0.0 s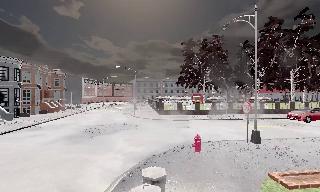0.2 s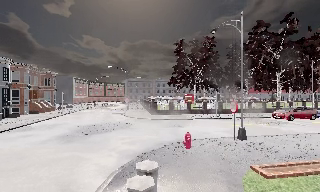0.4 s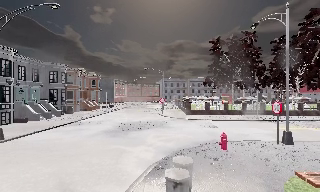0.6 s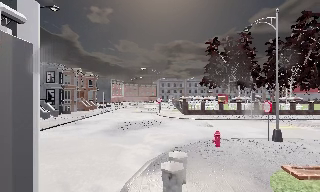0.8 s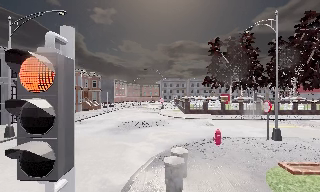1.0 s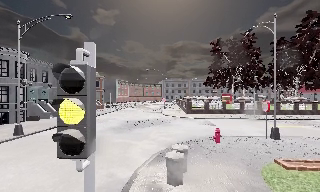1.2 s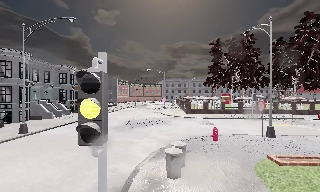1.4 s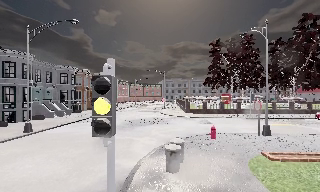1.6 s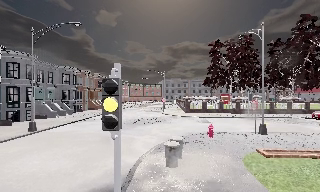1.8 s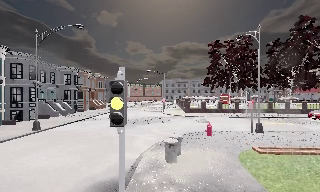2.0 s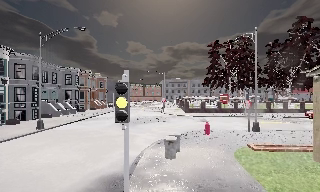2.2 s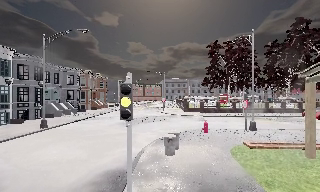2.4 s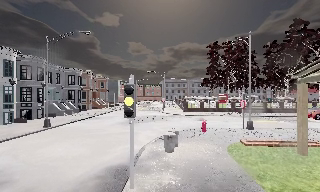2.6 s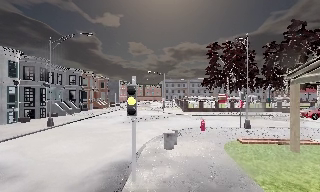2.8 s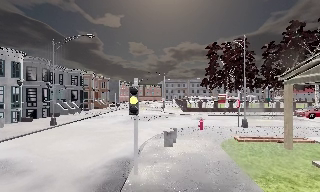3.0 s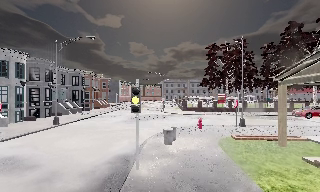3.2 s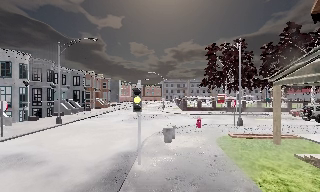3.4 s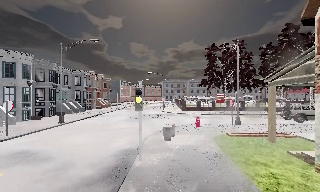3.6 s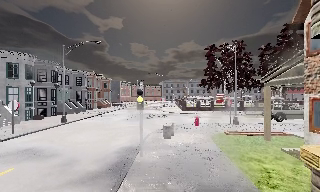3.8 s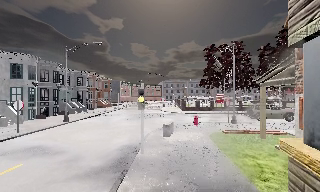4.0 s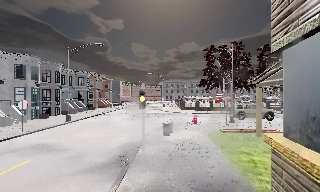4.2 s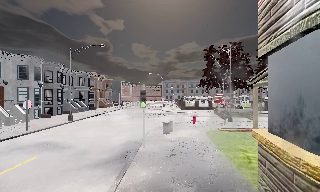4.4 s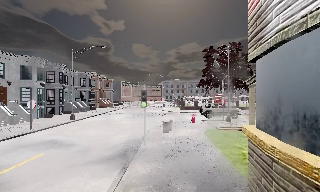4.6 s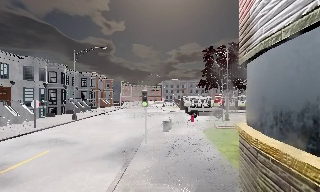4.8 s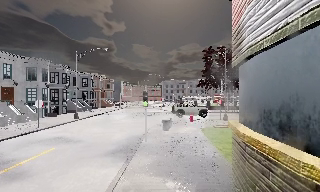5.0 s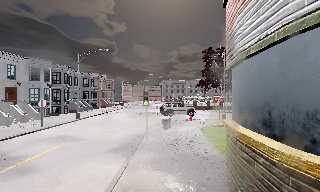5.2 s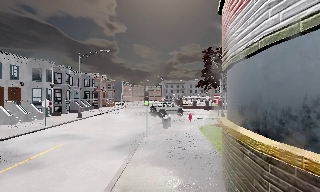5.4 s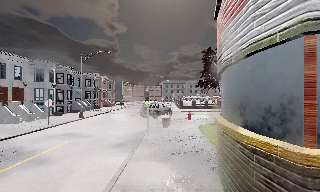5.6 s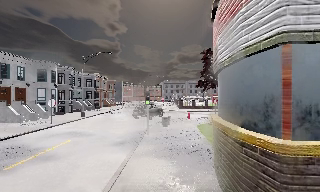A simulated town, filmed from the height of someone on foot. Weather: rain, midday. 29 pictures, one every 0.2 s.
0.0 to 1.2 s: The camera pans to its left, which is counterclockwise from overhead, by about 10 degrees. It travels backward, about 2 m, so what stands in front gets smaller.
1.2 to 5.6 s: The camera travels backward, about 8 m, so what stands in front gets smaller.
The film runs backward here.
